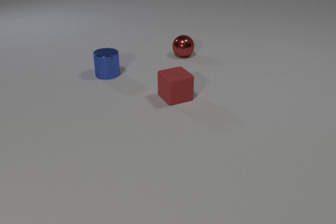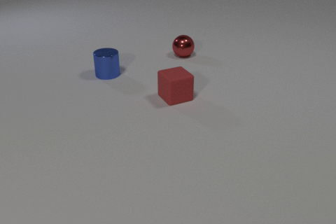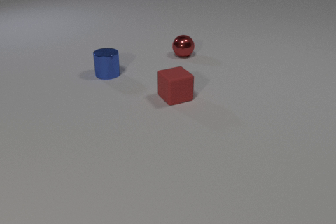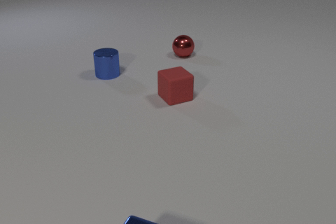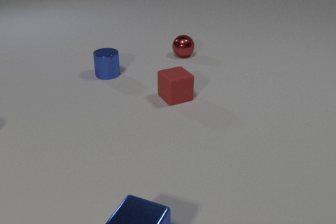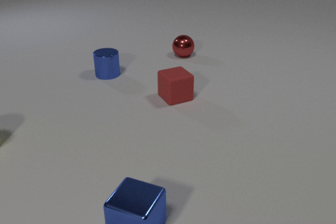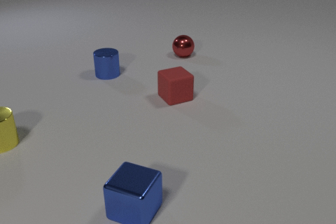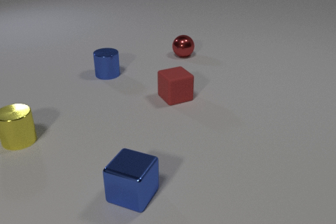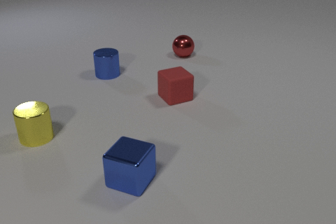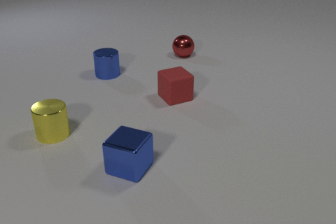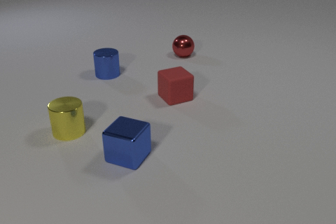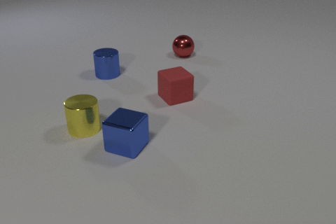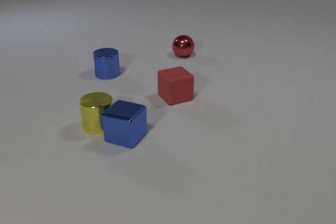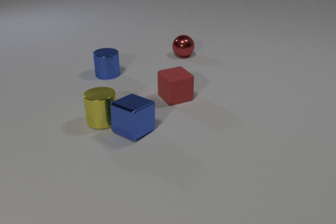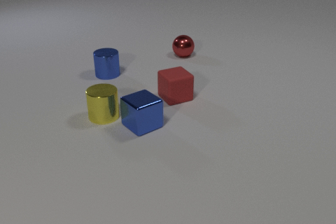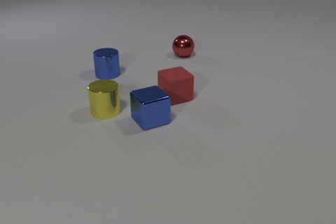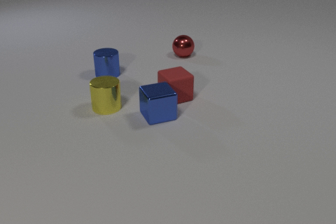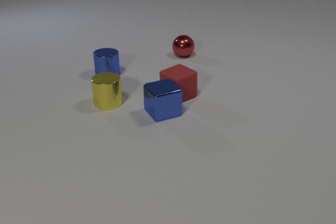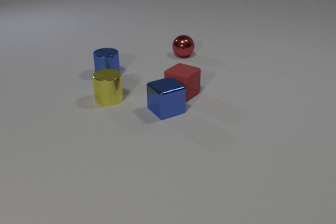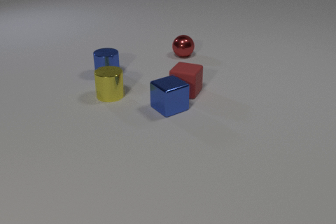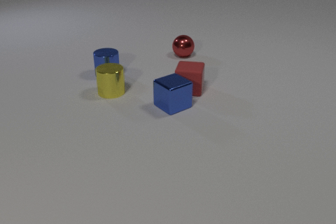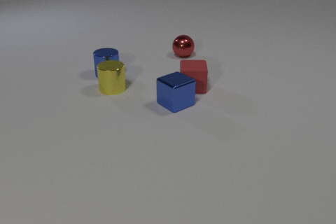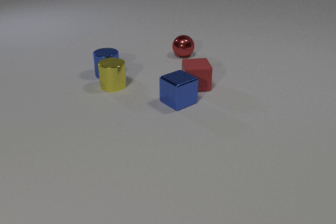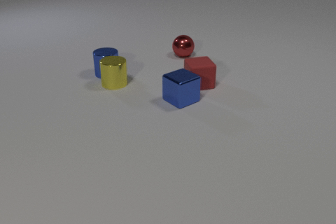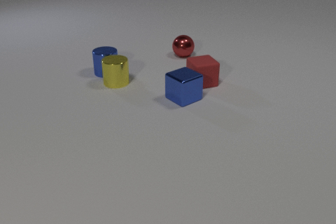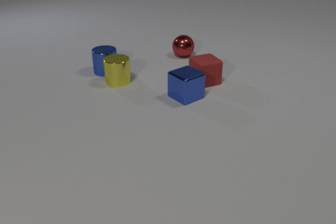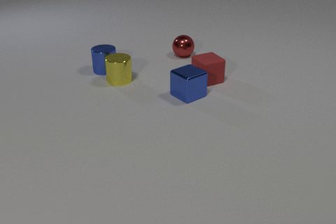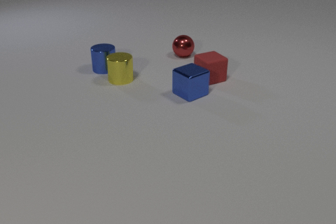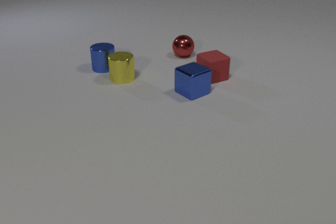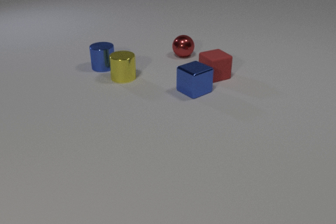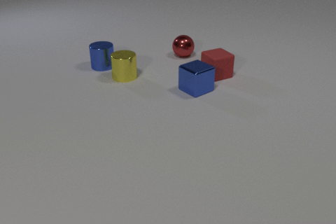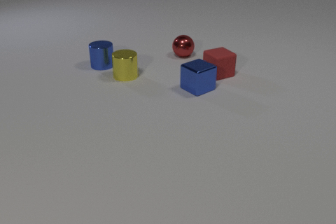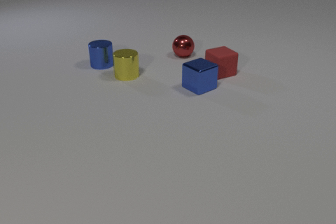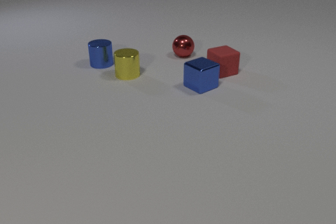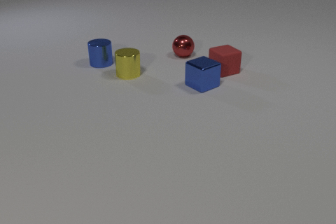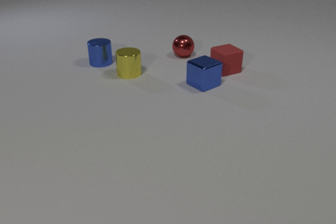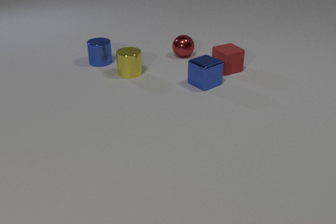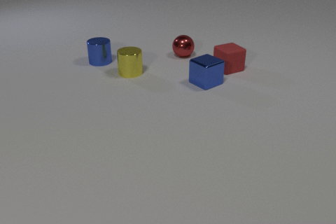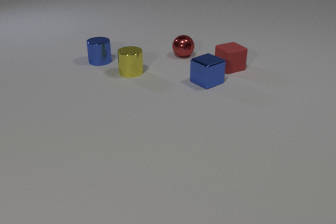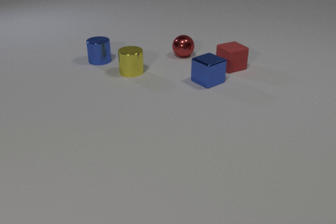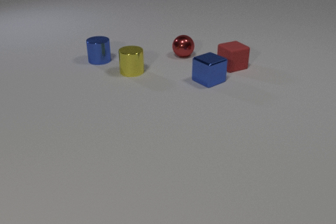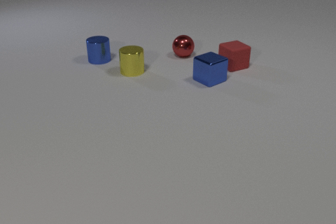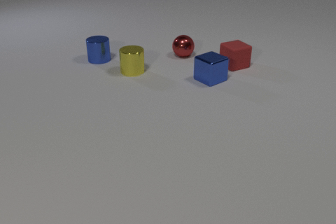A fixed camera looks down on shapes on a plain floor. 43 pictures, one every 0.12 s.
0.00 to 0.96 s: The yellow metal cylinder comes in at the left edge, slides to the right. The blue metal cube comes in at the bottom edge, slides away from the camera.
0.96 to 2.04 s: The yellow metal cylinder slides to the right and away from the camera. The blue metal cube slides away from the camera, spins clockwise seen from above by about 45 degrees, its near face sliding to the left. The yellow metal cylinder and the blue metal cube collide. The blue metal cube and the red rubber cube collide.
2.04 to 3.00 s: The yellow metal cylinder slides away from the camera. The blue metal cube slides away from the camera and to the right. The blue metal cylinder slides away from the camera. The red rubber cube slides away from the camera and to the right, spins counterclockwise seen from above by about 75 degrees, its near face sliding to the right. The yellow metal cylinder and the blue metal cylinder collide.
3.00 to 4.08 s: The yellow metal cylinder slides away from the camera and to the right. The blue metal cube slides away from the camera and to the right. The blue metal cylinder slides away from the camera. The red rubber cube slides away from the camera and to the right.
4.08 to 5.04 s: The yellow metal cylinder slides away from the camera. The blue metal cube slides away from the camera and to the right. The blue metal cylinder slides away from the camera. The red rubber cube slides away from the camera and to the right.
Are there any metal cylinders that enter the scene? yes.
What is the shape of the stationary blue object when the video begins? cylinder.
What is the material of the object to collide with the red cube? metal.
